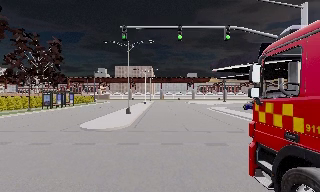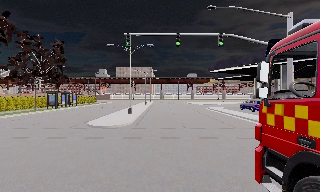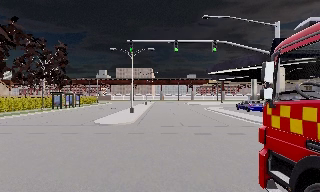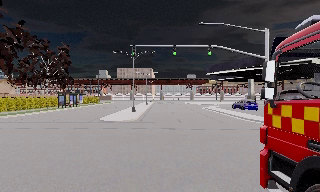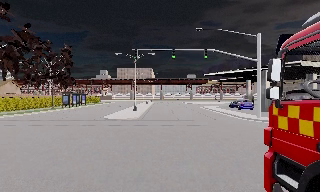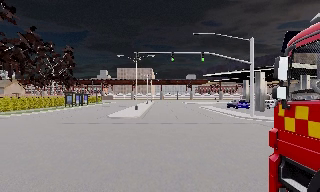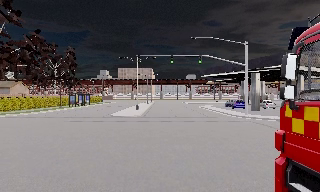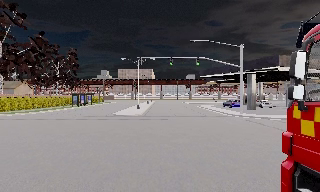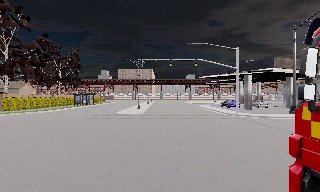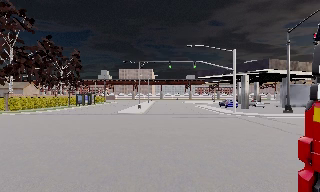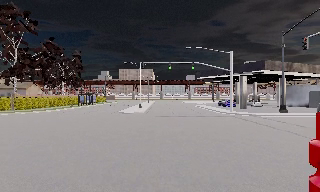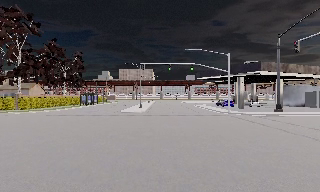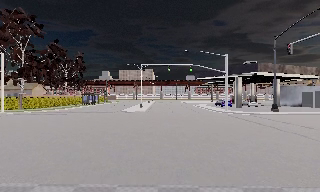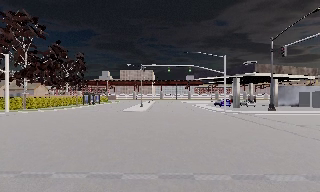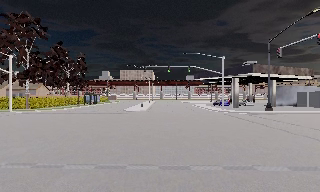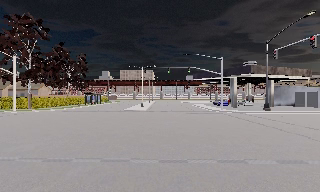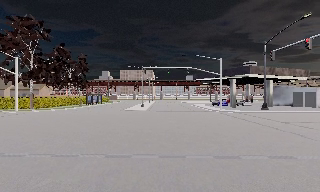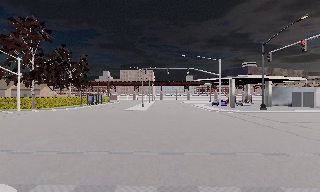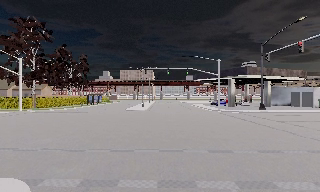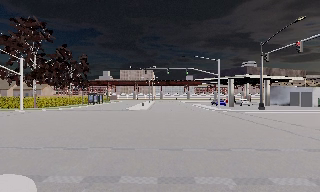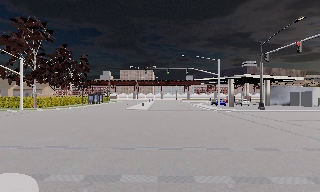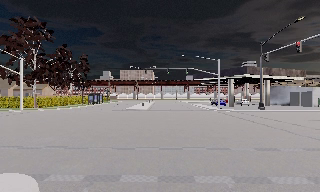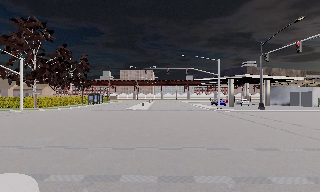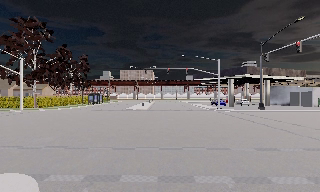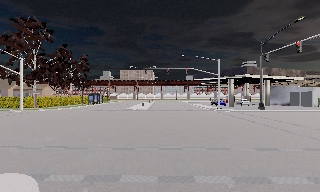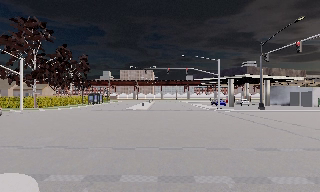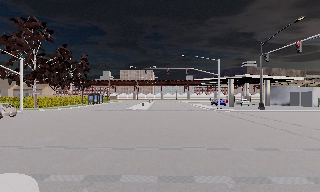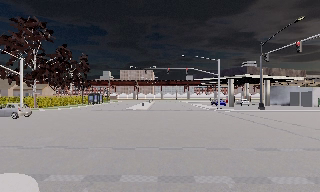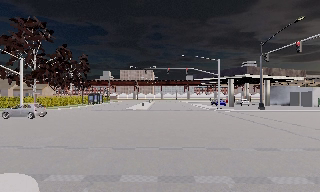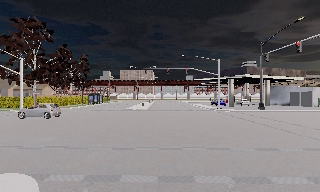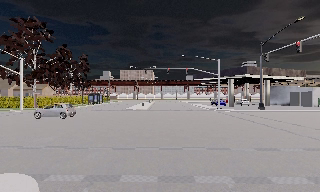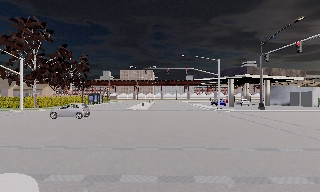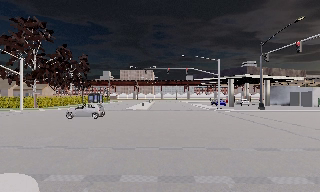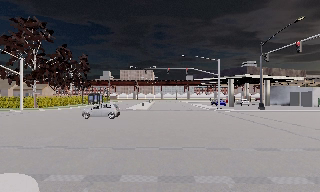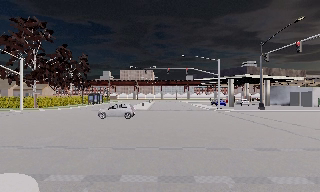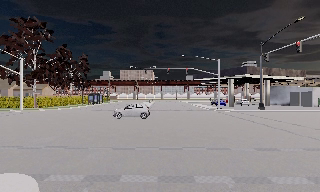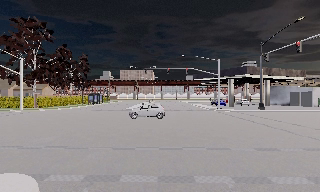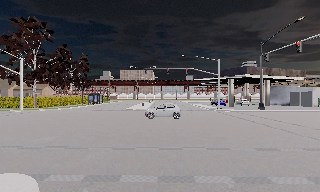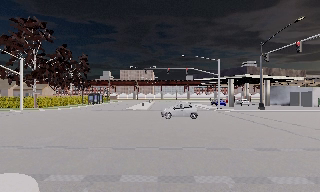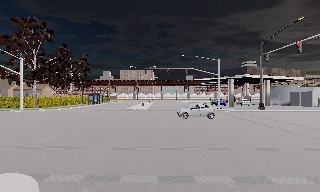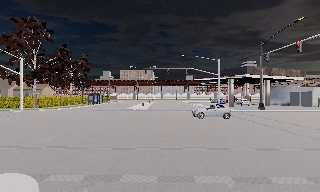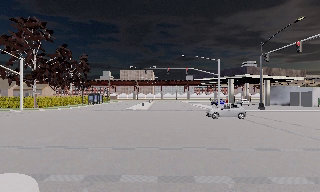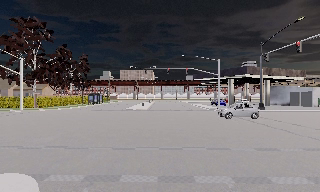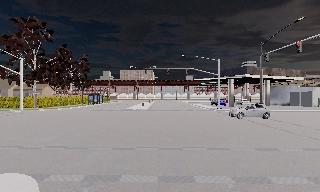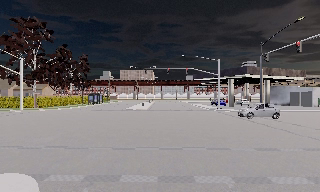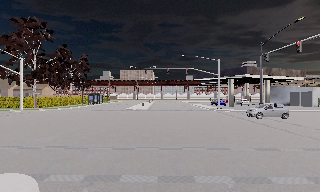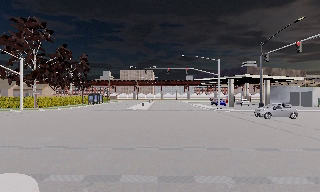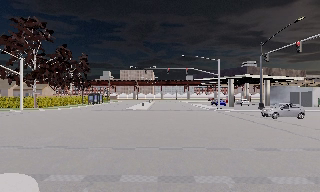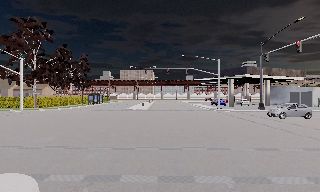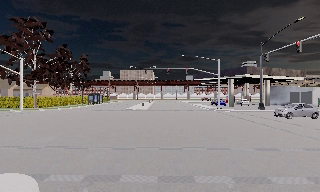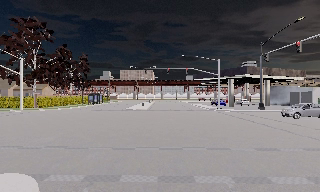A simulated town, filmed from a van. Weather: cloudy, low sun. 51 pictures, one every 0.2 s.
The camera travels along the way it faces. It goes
backward.
0.0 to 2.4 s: The camera travels backward, about 12 m, so what stands in front gets smaller.
2.4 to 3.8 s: The camera travels backward, about 3 m, so what stands in front gets smaller. It loses speed.
3.8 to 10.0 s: The camera keeps its place and its aim.
The film runs backward here.
